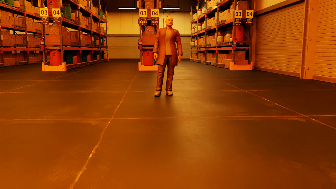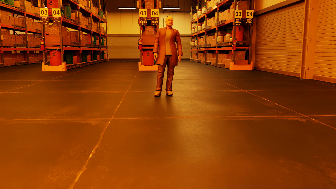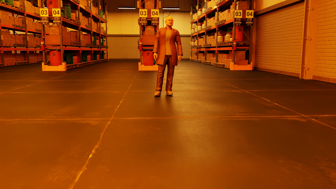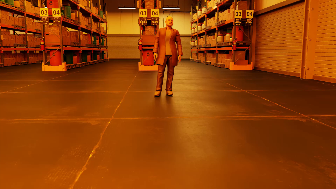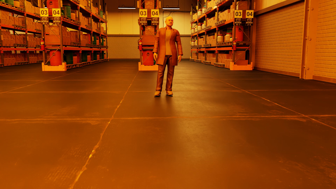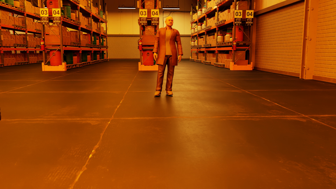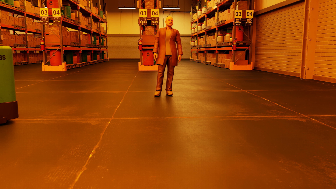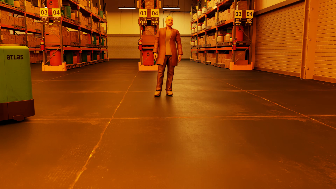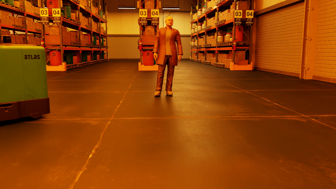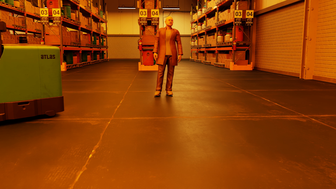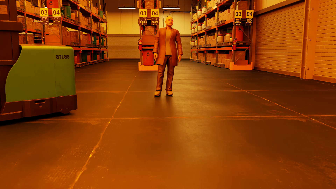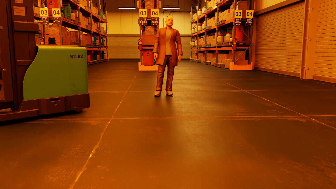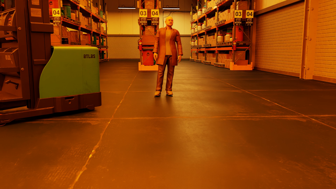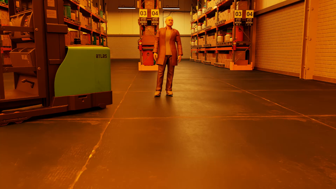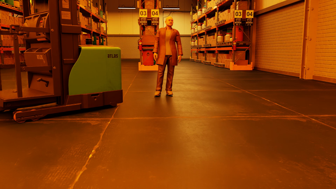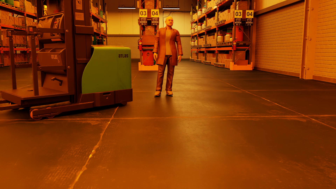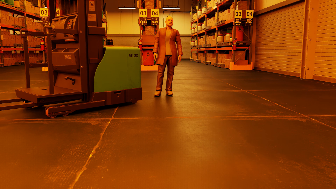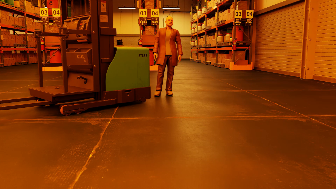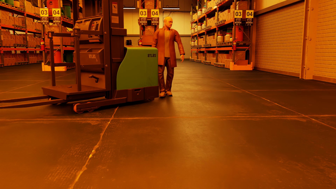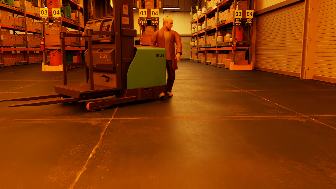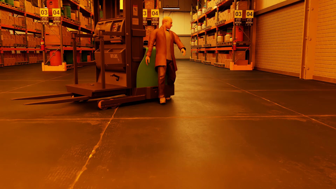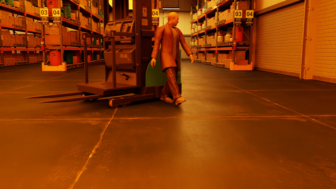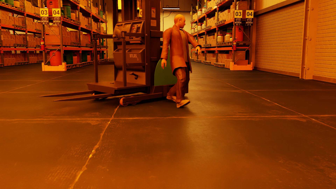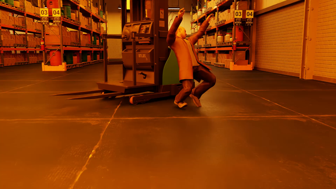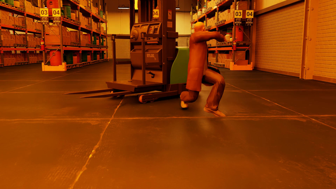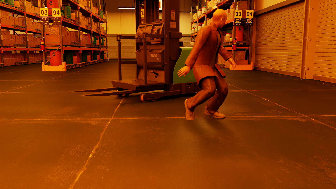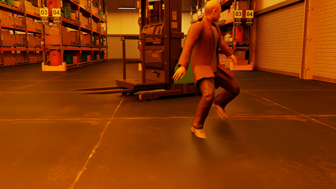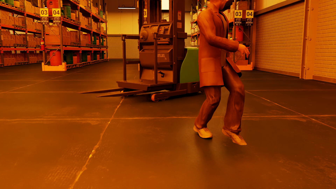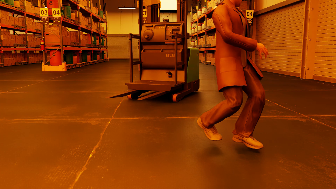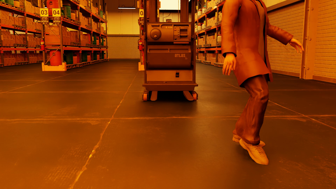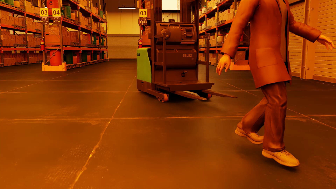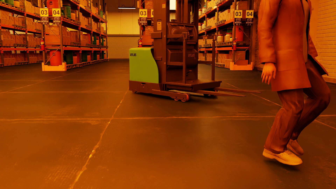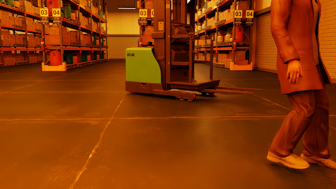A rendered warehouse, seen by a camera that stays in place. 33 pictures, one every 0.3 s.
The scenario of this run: Near miss between a forklift and a person.
